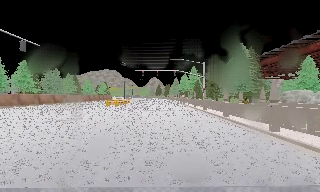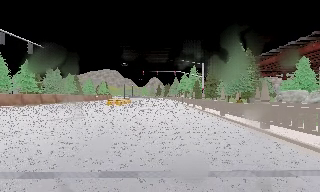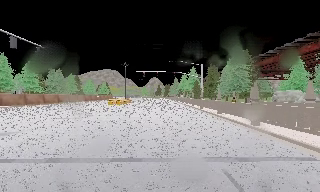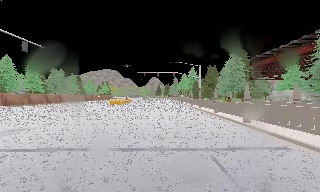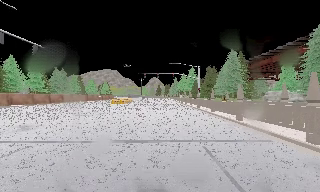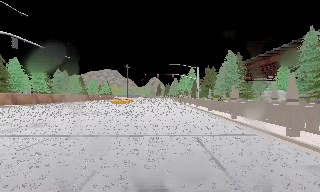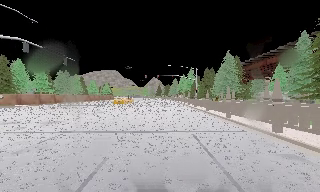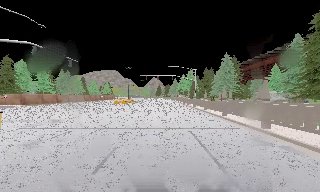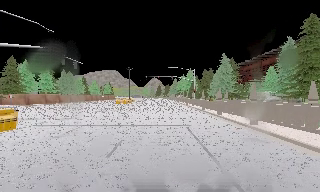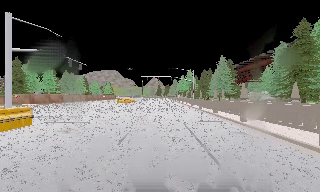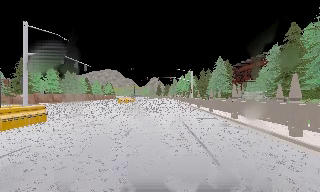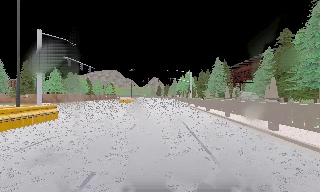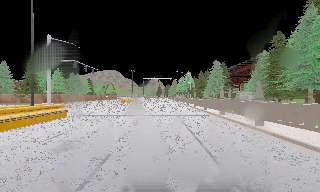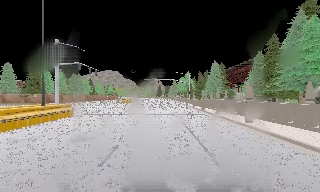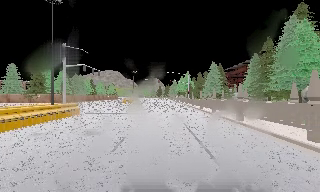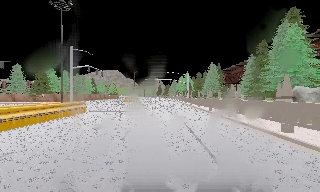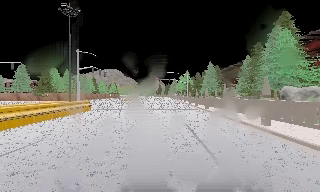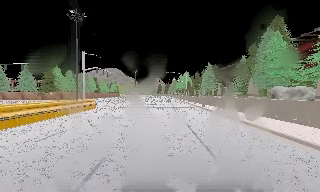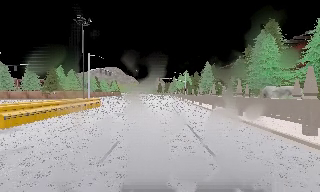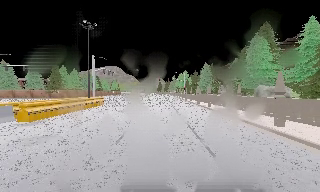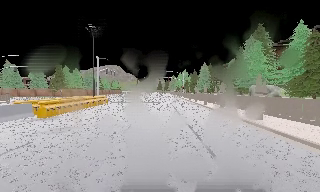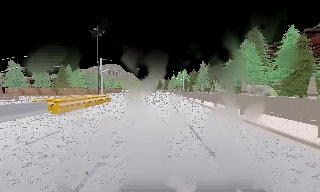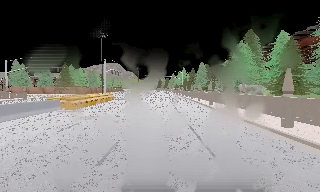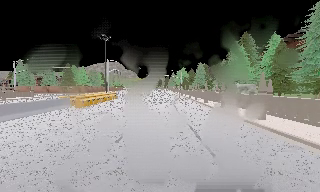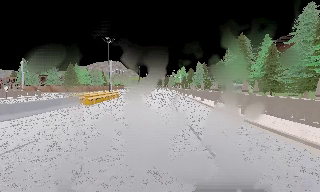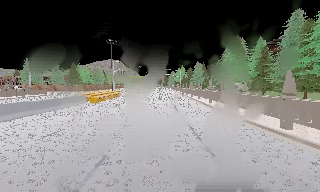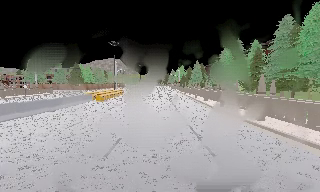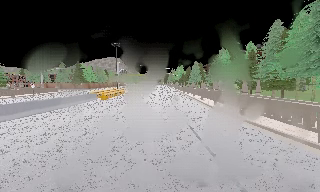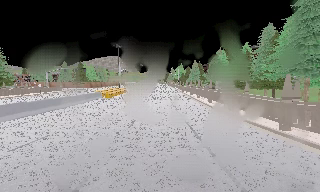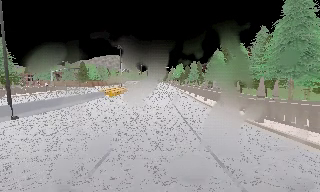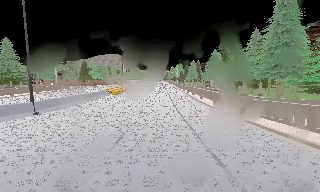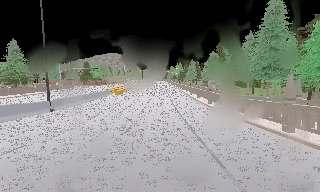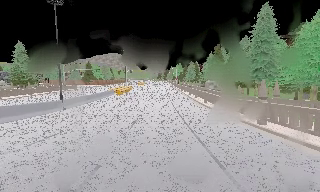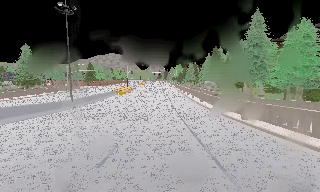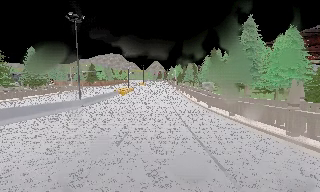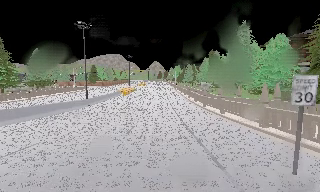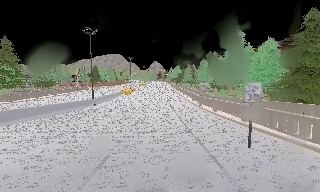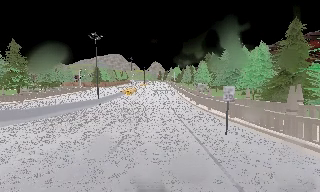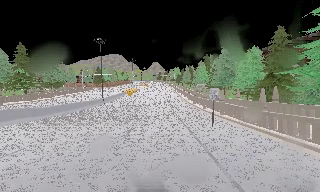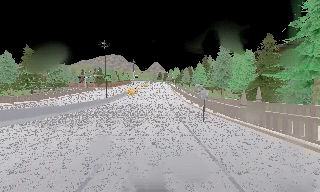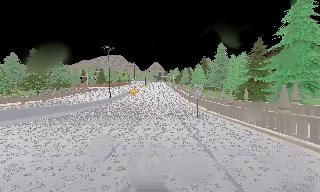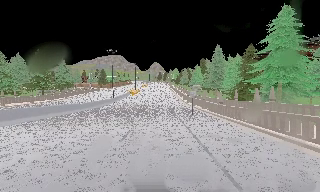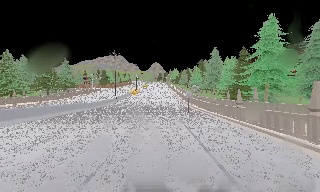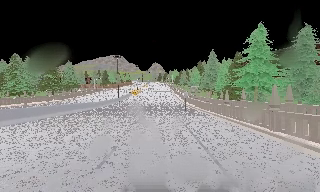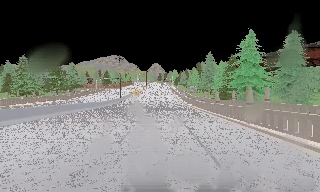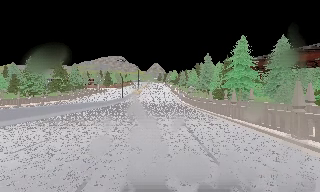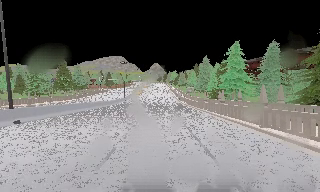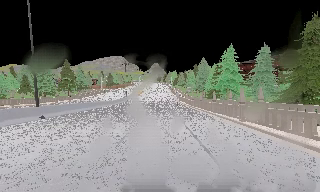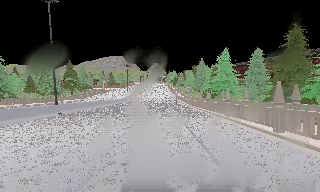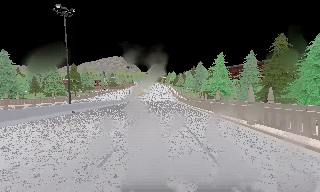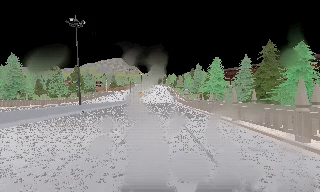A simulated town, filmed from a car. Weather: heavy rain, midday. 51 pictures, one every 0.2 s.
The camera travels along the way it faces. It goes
backward.
0.0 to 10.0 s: The camera travels backward, about 90 m, so what stands in front gets smaller. It gains speed.
The film runs backward here.
